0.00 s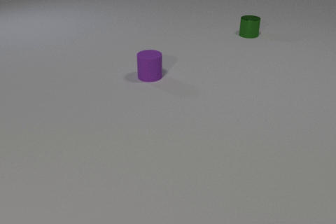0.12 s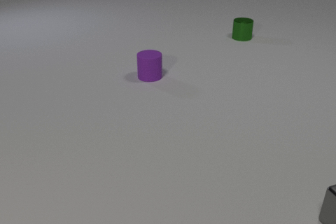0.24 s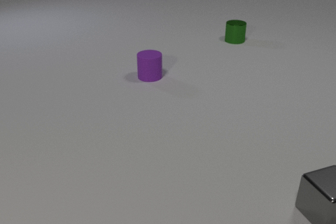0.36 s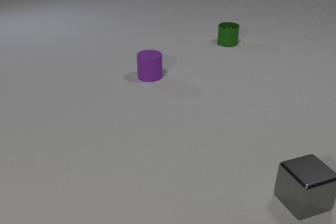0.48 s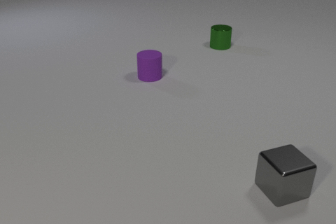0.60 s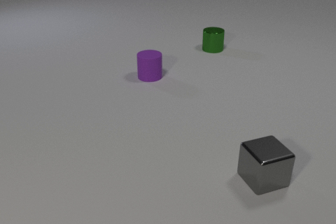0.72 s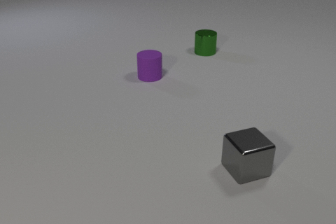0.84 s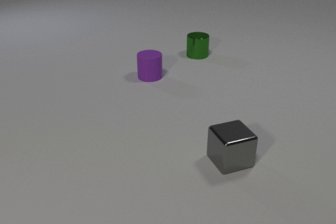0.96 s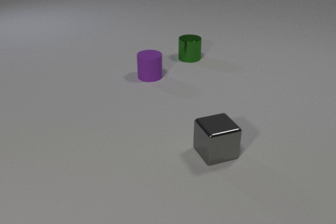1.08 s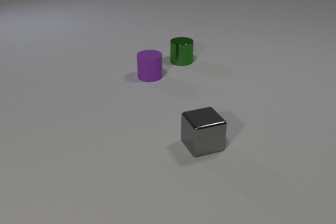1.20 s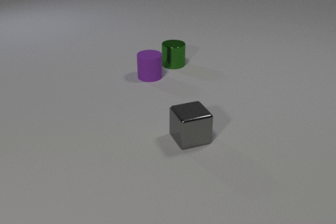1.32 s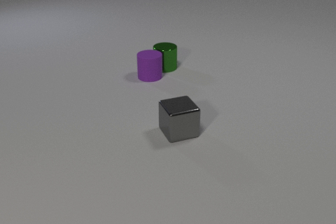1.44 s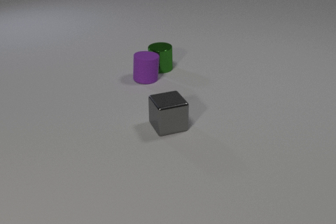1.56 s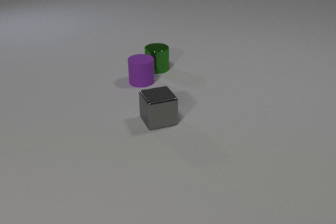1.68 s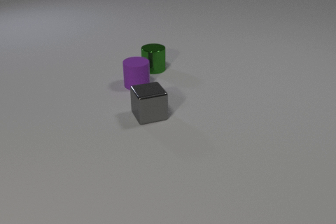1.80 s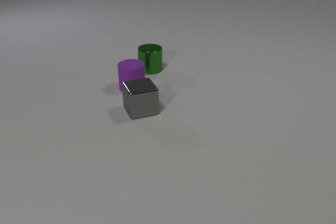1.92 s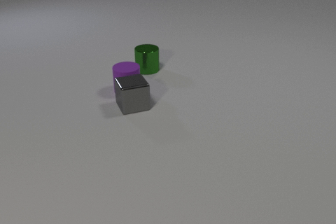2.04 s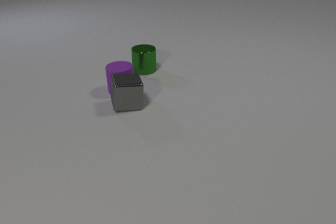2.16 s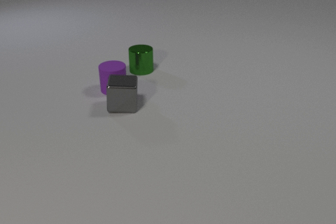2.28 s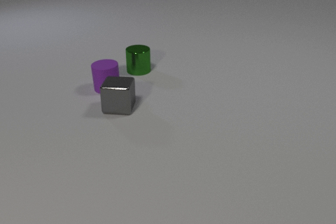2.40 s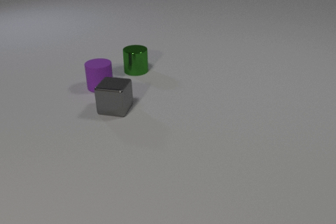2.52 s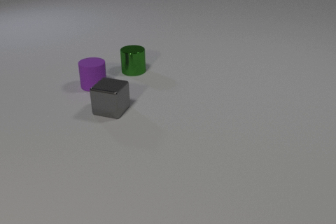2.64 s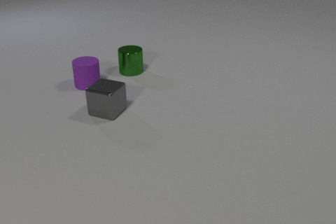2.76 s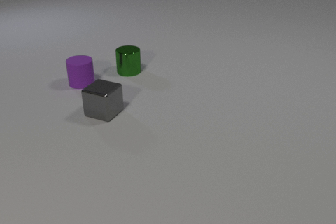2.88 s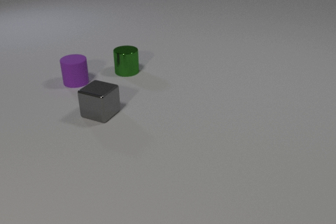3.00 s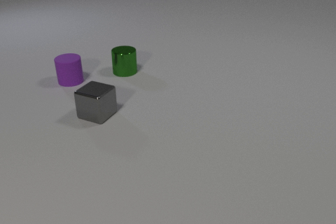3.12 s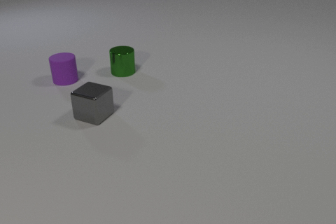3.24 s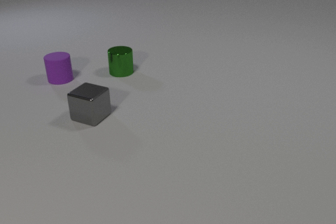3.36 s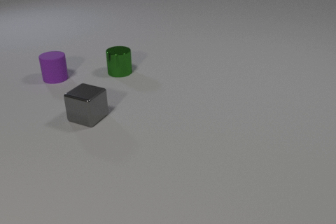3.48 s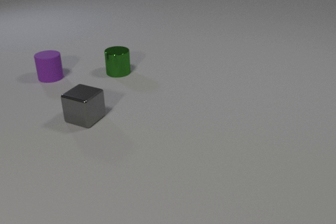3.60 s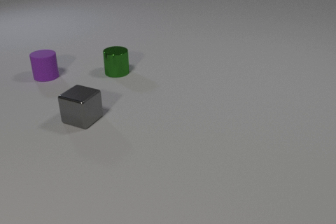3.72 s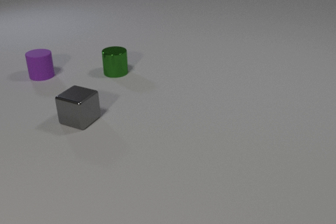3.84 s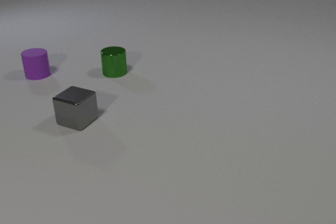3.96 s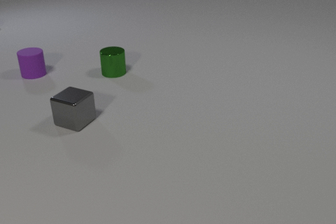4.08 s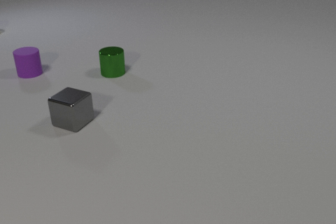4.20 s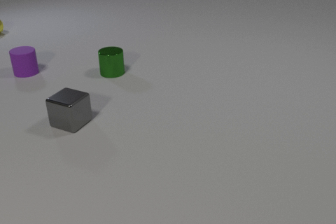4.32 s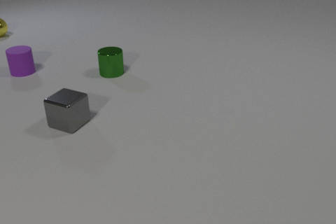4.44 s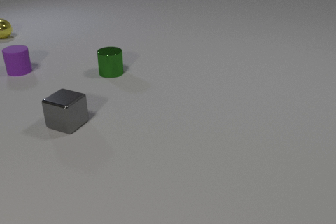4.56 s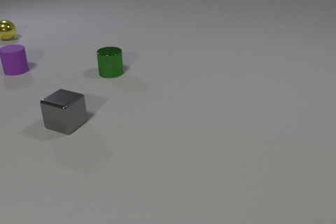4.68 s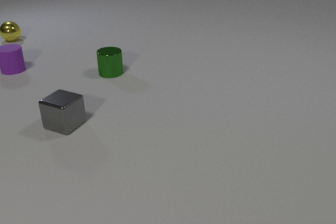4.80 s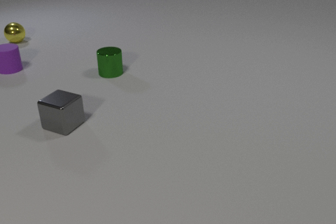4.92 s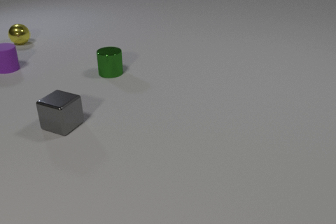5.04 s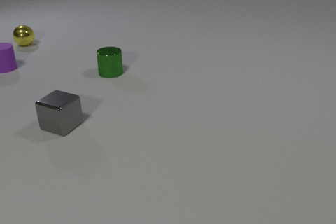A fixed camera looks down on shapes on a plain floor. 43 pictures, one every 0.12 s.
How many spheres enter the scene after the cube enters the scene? 1.
How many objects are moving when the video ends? 3.
What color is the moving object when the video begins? green.
0.00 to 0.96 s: The green metal cylinder slides toward the camera and to the left. The gray metal cube comes in at the right edge, slides to the left and away from the camera.
0.96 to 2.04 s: The green metal cylinder slides to the left and toward the camera. The purple rubber cylinder slides toward the camera and to the left. The gray metal cube slides to the left and away from the camera. The green metal cylinder and the purple rubber cylinder collide. The purple rubber cylinder and the gray metal cube collide.
2.04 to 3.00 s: The green metal cylinder slides to the left. The purple rubber cylinder slides to the left and away from the camera. The gray metal cube slides to the left and toward the camera, spins so that its near face slides to the left, clockwise seen from above.
3.00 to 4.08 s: The green metal cylinder slides to the left. The purple rubber cylinder slides to the left and away from the camera. The gray metal cube slides to the left and toward the camera.
4.08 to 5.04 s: The purple rubber cylinder slides to the left and away from the camera. The yellow metal sphere comes in at the left edge, rolls toward the camera and to the right. The gray metal cube slides to the left.
